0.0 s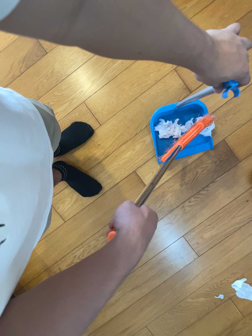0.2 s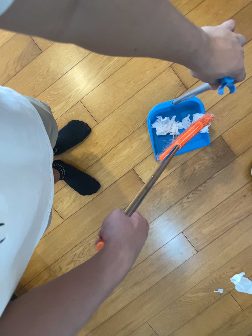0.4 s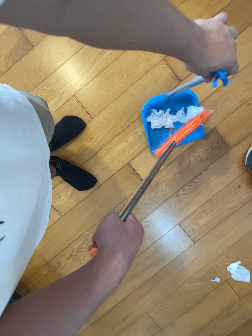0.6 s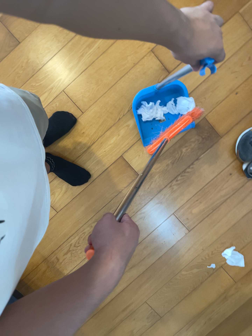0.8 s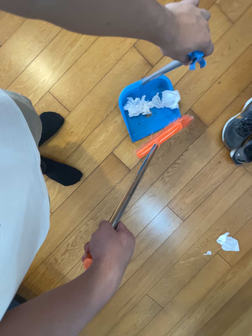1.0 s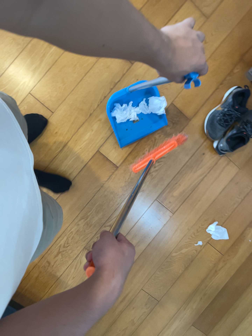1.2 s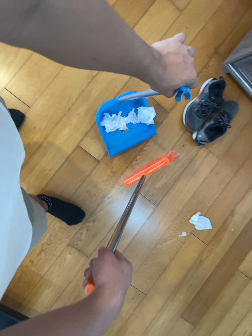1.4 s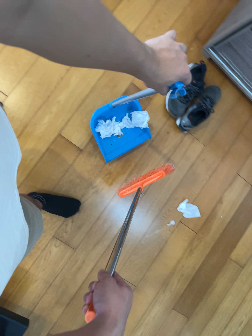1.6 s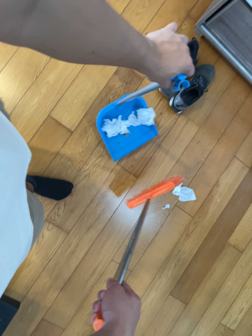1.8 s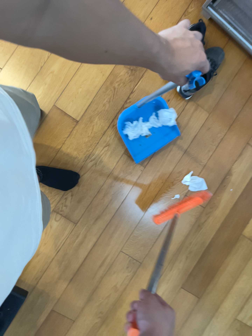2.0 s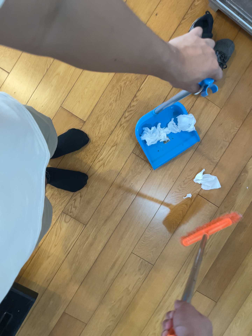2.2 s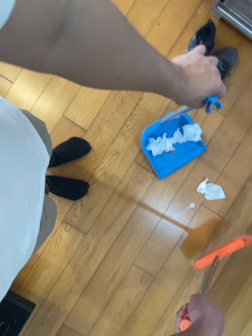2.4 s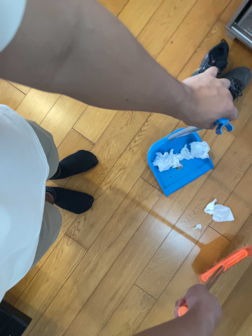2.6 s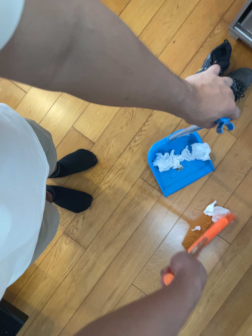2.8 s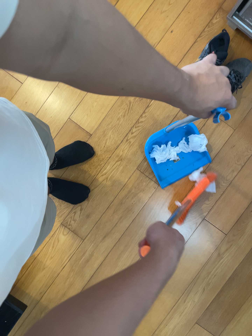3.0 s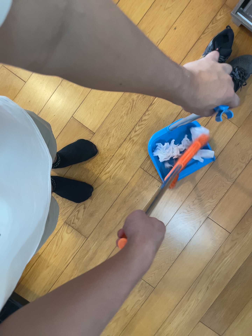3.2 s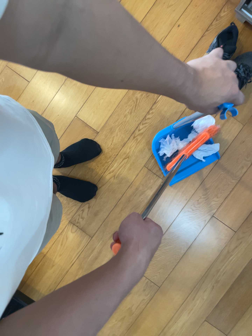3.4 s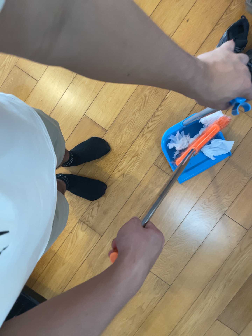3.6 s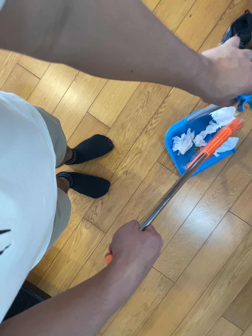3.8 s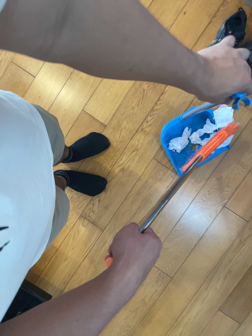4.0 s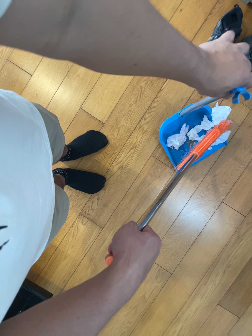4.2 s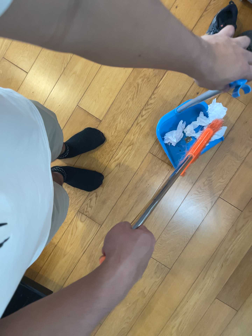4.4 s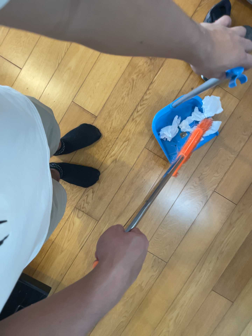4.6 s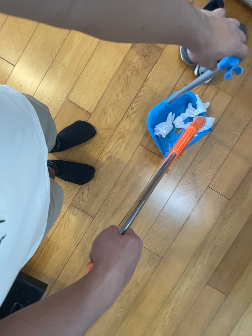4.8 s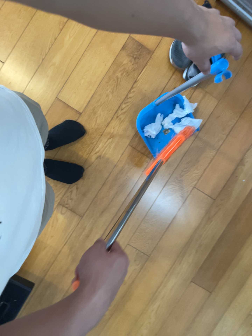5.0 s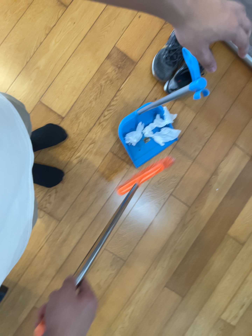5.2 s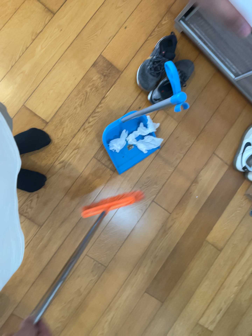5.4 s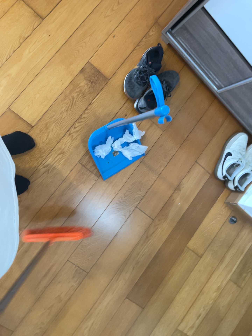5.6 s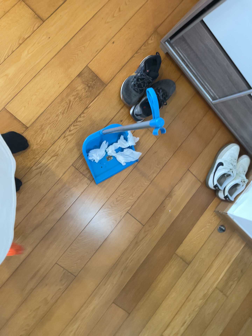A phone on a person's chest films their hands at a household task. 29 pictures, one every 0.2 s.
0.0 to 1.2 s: The scene slides to the left, as the camera pans about 10 degrees to its right. It travels toward the bottom of its view, about 10 cm, so close, fixed things drift upward. It rolls about its line of sight by about 15 degrees, and the scene rotates counterclockwise.
1.2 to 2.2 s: The camera pans to its left by about 10 degrees. It travels to its right, toward the bottom of its view and forward, about 36 cm.
2.2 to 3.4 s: The camera shifts only a little, or ends up much as it began.
3.4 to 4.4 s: The camera travels to its left, about 6 cm.
4.4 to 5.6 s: The camera swings to its right by about 20 degrees, and the scene slides to the left. It travels backward, about 10 cm, so what stands in front gets smaller. It rolls about its line of sight by about 10 degrees, and the scene rotates clockwise.
The film runs forward here.
